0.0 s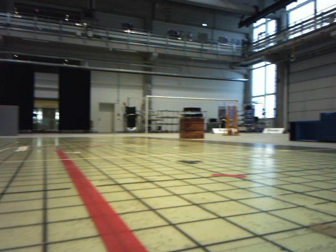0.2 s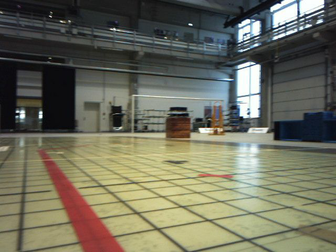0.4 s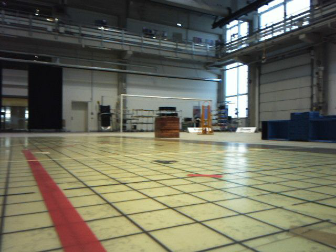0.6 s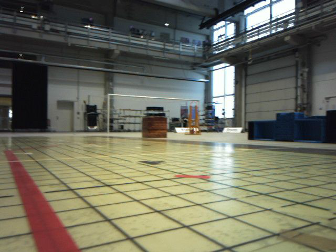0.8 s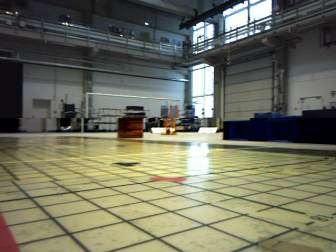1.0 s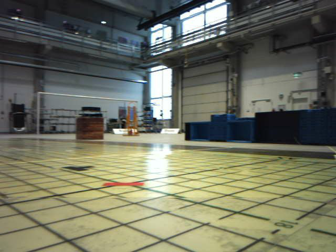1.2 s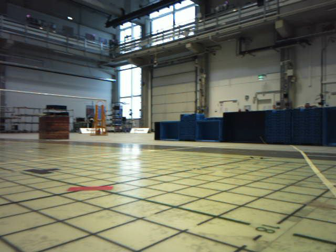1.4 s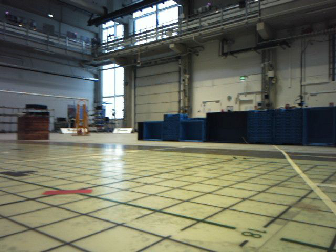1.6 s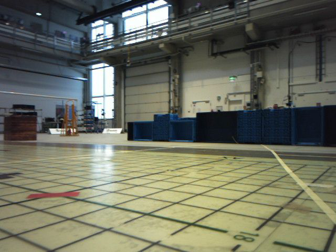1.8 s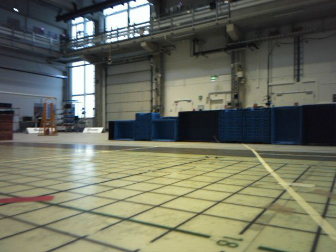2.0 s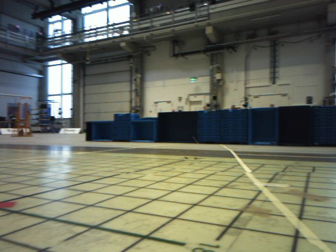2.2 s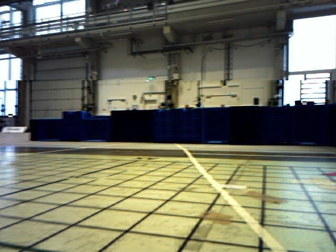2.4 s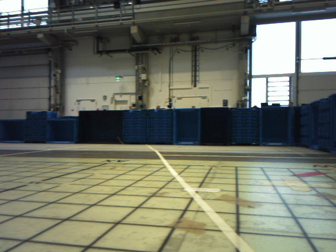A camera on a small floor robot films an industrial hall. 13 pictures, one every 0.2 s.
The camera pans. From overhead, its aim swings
clockwise.
The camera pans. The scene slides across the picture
to the left.
0.0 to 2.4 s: The camera pans to its right, which is clockwise from overhead, by about 50 degrees. It travels forward, about 0.4 m.
The film runs forward here.
